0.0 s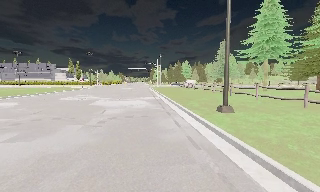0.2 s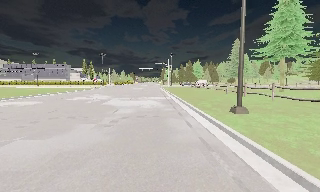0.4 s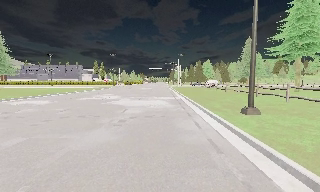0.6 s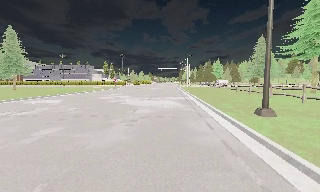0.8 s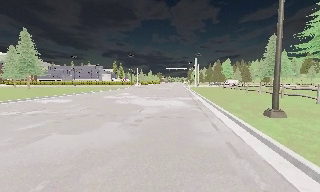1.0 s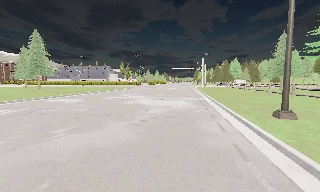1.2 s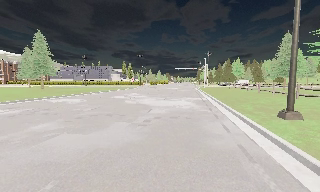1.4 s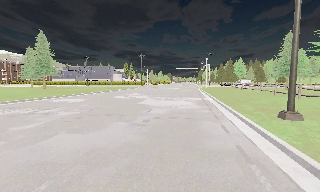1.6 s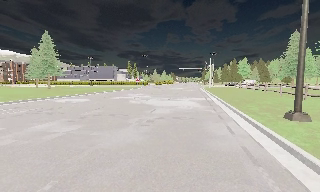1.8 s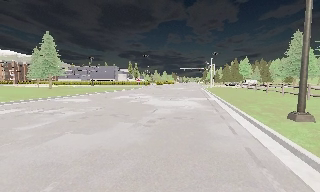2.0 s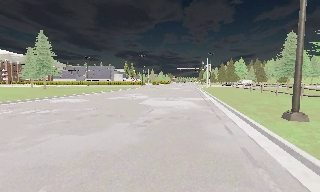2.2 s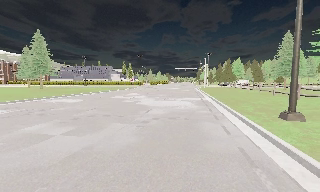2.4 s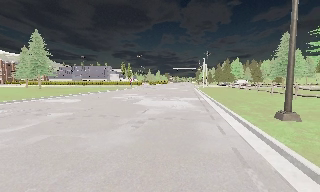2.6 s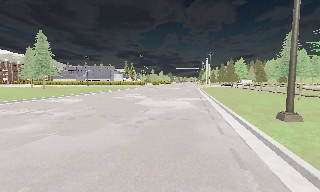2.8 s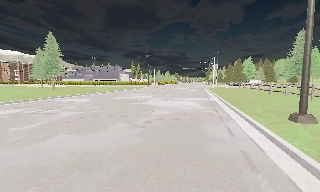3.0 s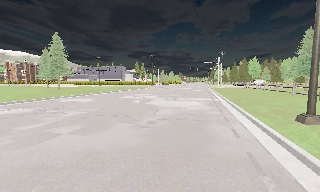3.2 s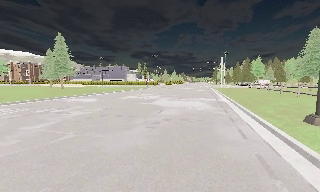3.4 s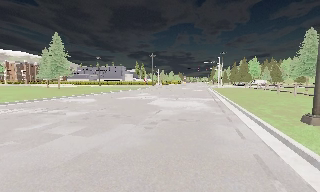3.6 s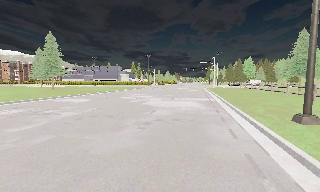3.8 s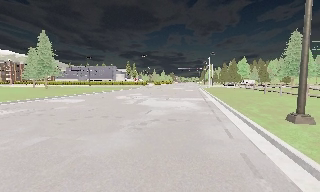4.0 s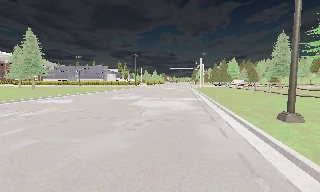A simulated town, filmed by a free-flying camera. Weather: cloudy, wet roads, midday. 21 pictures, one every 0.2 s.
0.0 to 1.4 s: The camera swings to its left by about 15 degrees, and the scene slides to the right.
1.4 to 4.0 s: The camera travels forward, about 0.5 m, so what stands in front looms larger.
The film runs forward here.
